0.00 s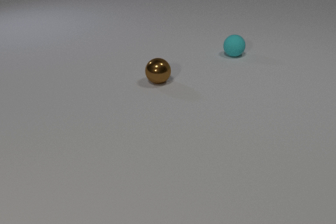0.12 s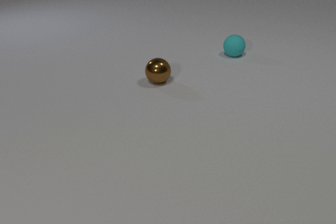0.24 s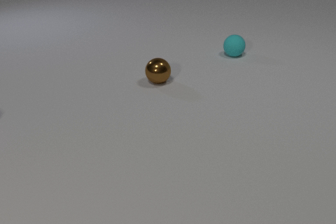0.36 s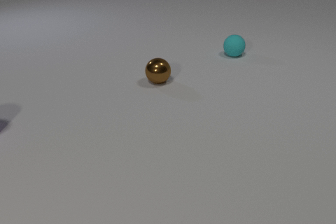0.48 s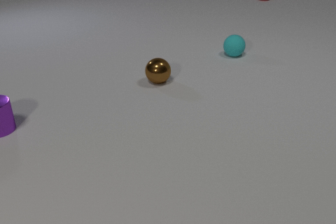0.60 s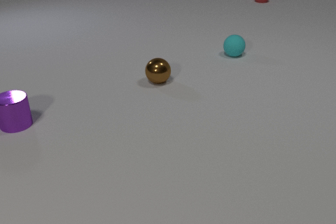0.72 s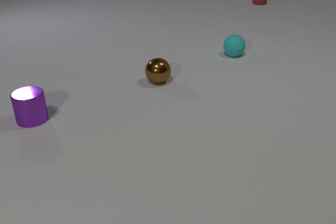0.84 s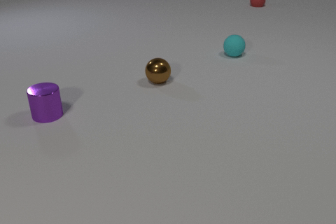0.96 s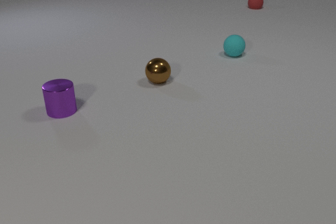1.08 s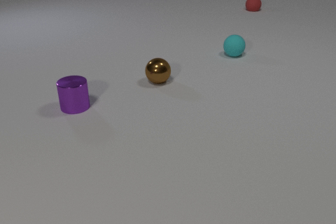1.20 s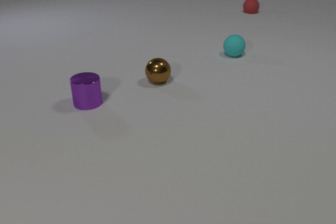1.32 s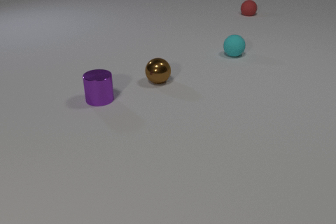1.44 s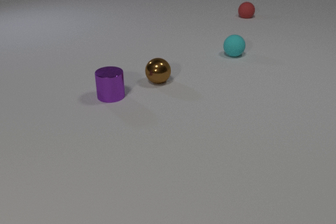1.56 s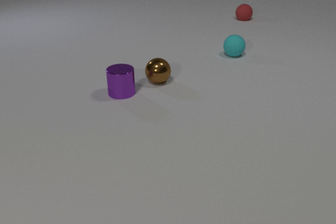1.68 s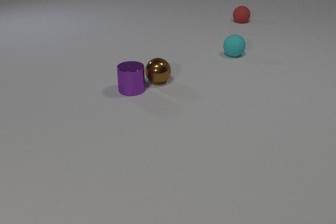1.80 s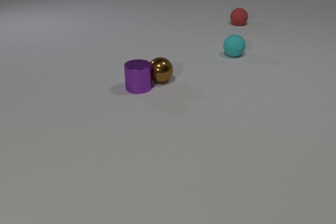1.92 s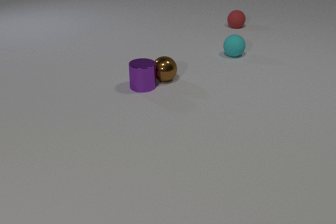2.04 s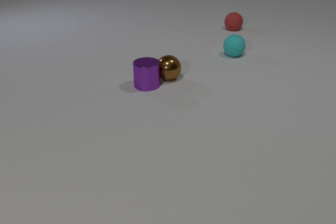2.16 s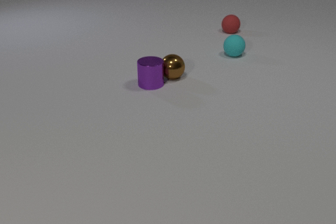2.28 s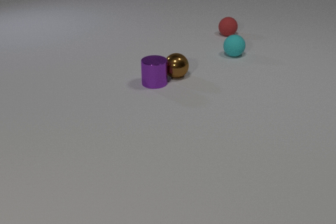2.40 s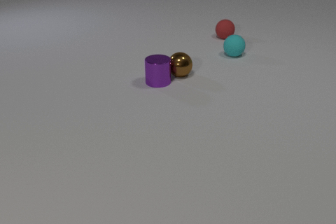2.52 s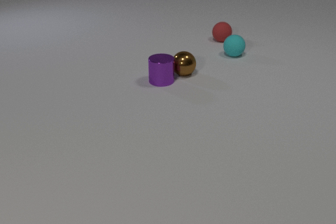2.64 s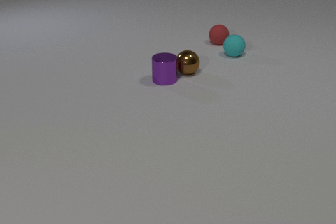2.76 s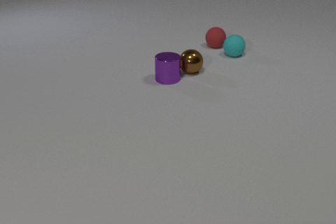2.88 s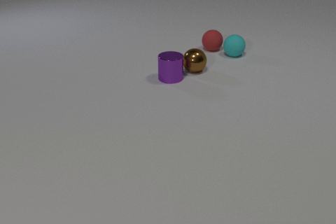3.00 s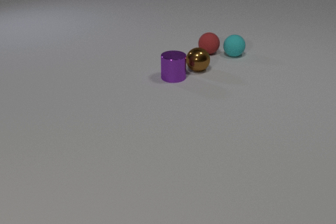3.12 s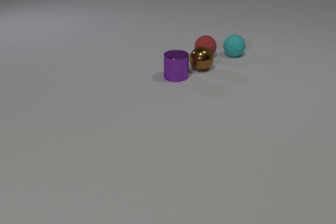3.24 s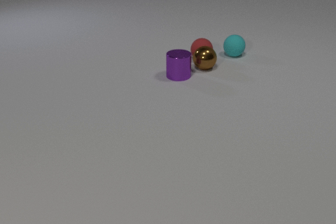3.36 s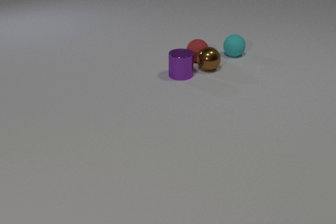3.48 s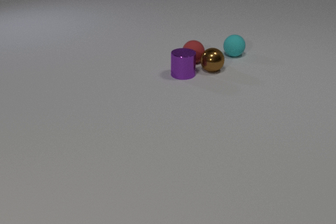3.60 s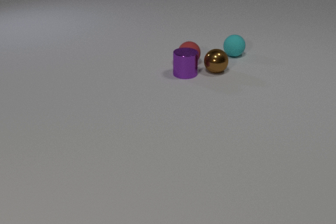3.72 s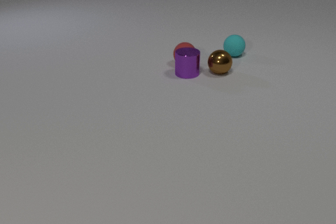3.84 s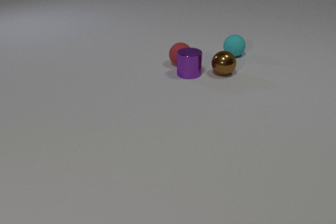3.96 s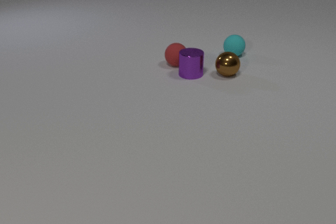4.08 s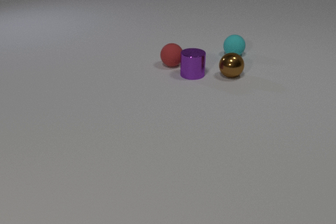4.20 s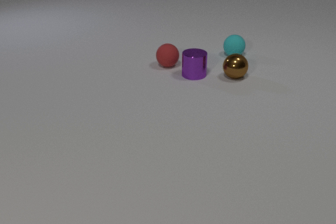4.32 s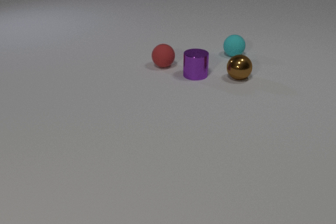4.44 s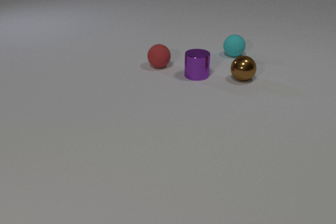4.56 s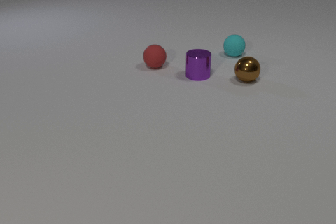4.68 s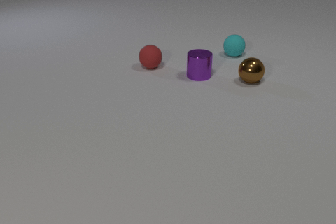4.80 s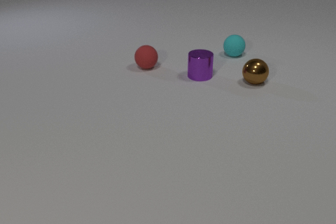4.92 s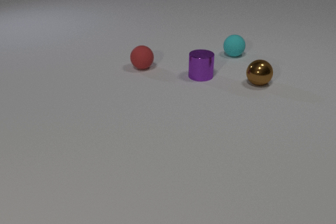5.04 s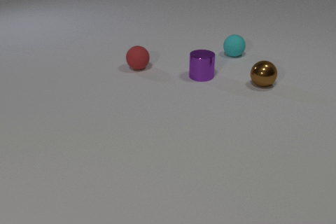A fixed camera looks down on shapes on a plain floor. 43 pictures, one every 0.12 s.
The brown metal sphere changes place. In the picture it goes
to the right.
The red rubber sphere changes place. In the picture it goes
toward the camera.
0.00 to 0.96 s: The purple metal cylinder comes in at the left edge, slides to the right. The red rubber sphere comes in at the top edge, rolls toward the camera.
0.96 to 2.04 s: The purple metal cylinder slides to the right and away from the camera. The brown metal sphere rolls to the right and away from the camera. The red rubber sphere rolls toward the camera. The purple metal cylinder and the brown metal sphere collide.
2.04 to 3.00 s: The purple metal cylinder slides to the right and away from the camera. The brown metal sphere rolls to the right and away from the camera. The red rubber sphere rolls toward the camera.
3.00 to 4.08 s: The purple metal cylinder slides to the right. The brown metal sphere rolls to the right. The red rubber sphere rolls to the left and toward the camera. The brown metal sphere and the red rubber sphere collide. The purple metal cylinder and the red rubber sphere collide.
4.08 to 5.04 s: The purple metal cylinder slides to the right. The brown metal sphere rolls to the right and toward the camera. The red rubber sphere rolls to the left.
Are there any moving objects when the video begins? no.
What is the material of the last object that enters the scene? metal.
What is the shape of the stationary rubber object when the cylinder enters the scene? sphere.
